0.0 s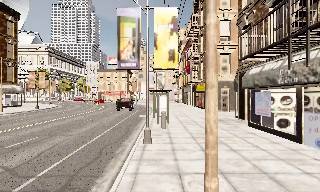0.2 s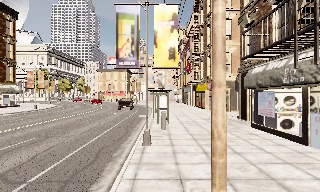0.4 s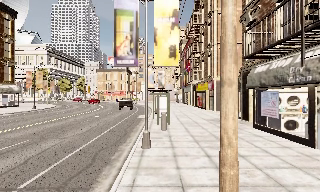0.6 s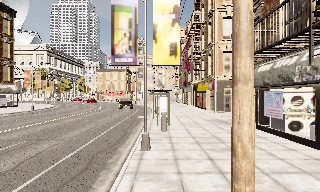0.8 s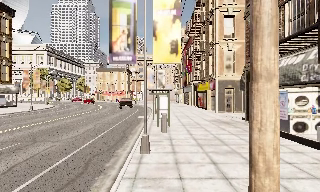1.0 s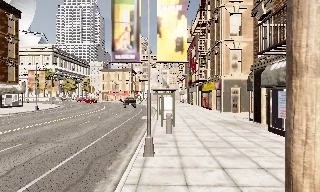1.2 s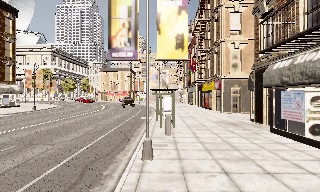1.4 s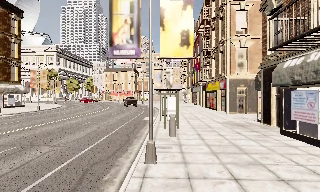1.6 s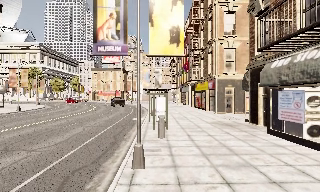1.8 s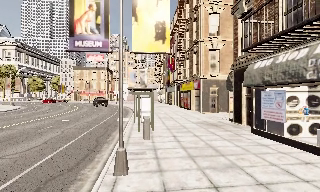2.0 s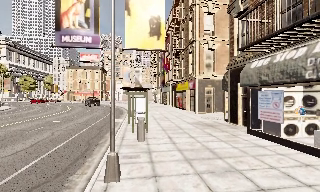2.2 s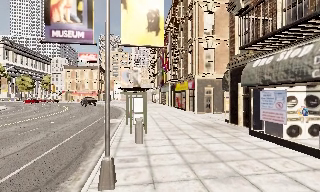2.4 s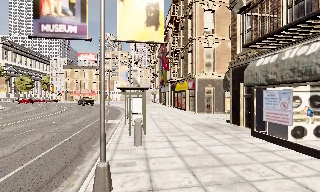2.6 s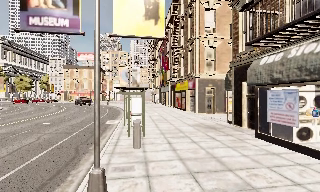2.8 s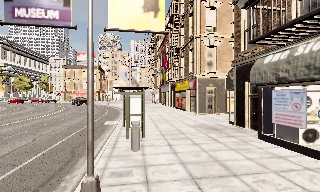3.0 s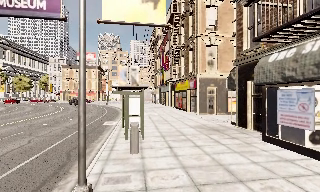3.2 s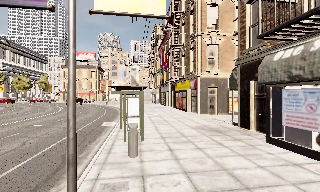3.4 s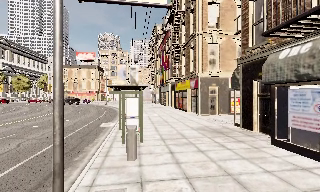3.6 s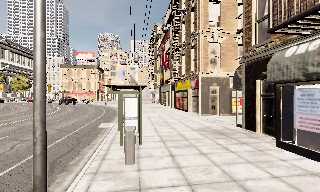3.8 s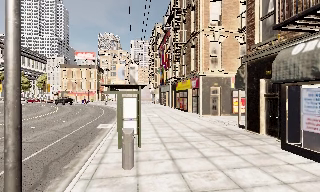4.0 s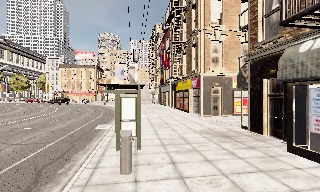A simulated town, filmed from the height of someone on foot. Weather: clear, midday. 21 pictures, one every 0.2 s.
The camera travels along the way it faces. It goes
forward.
0.0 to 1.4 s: The camera travels forward, about 2 m, so what stands in front looms larger.
1.4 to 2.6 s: The camera swings to its right by about 10 degrees, and the scene slides to the left. It travels forward, about 2 m, so what stands in front looms larger.
2.6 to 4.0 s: The camera travels forward, about 2.5 m, so what stands in front looms larger.
The film runs forward here.
